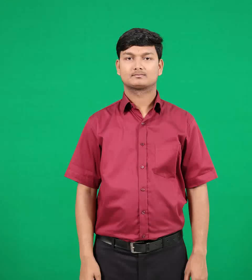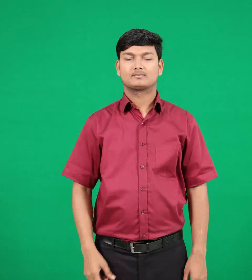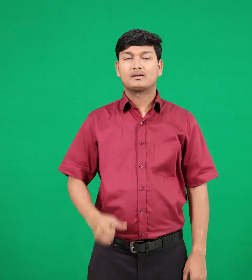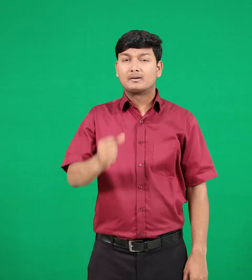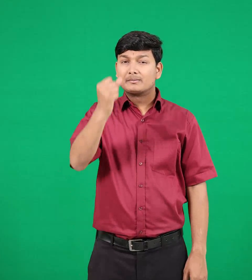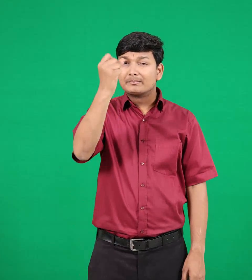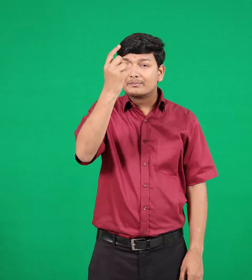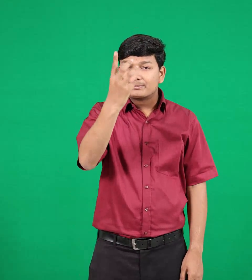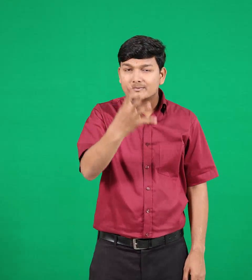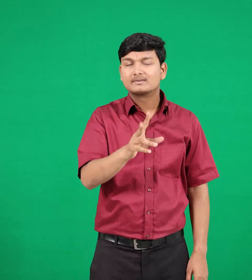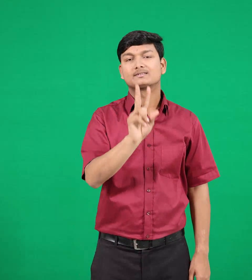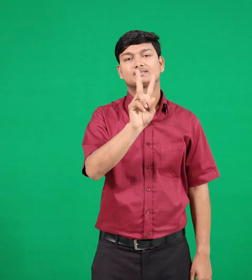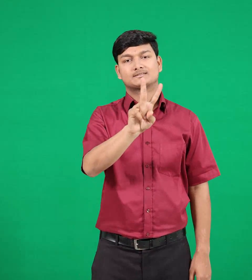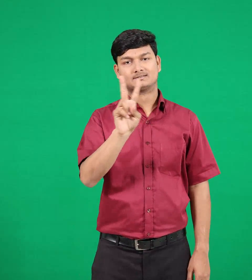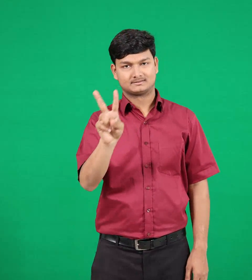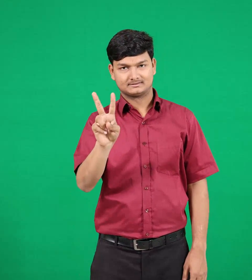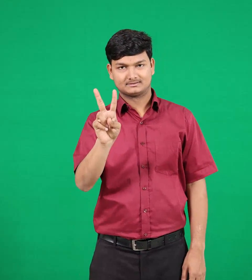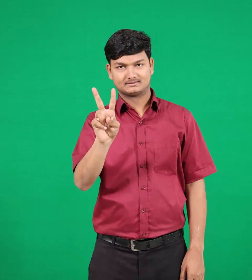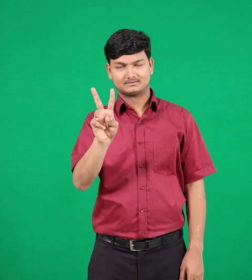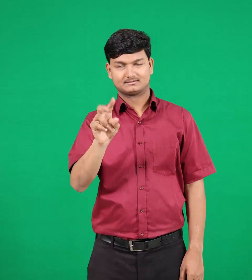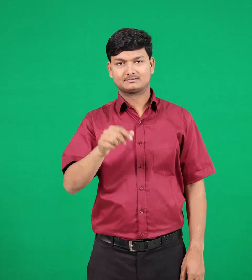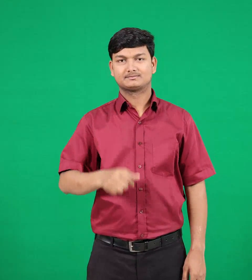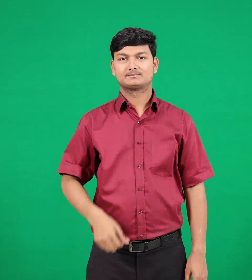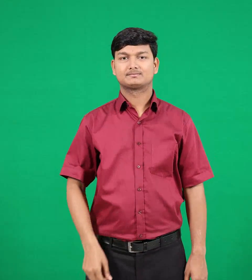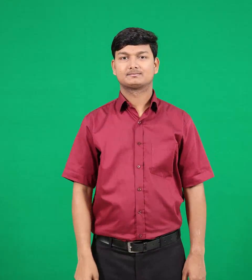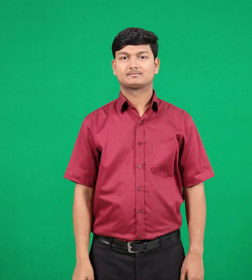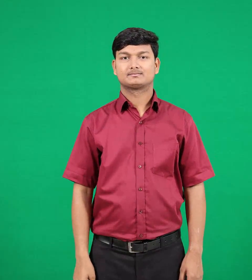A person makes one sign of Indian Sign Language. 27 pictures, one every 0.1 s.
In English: twenty two
